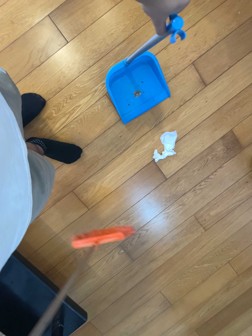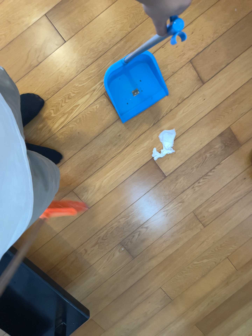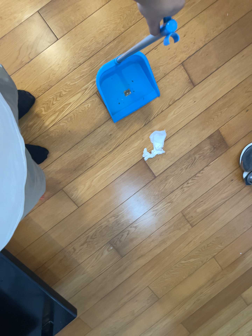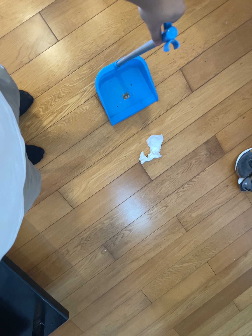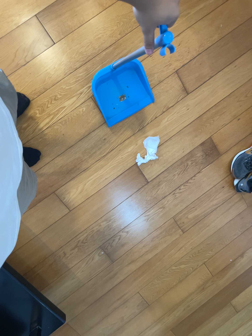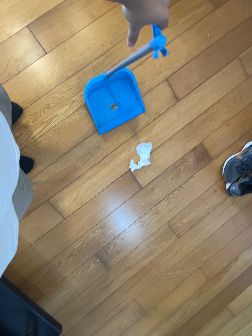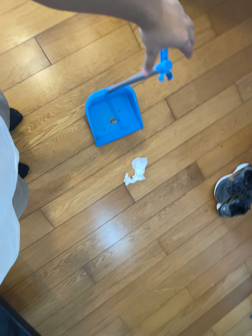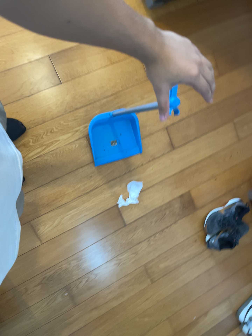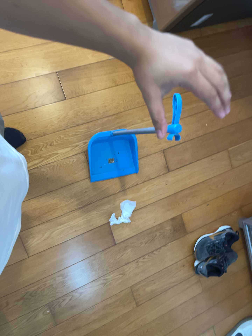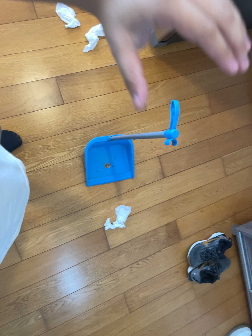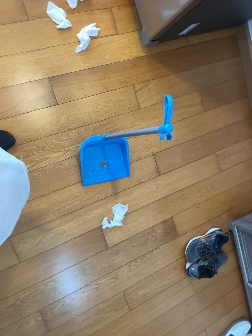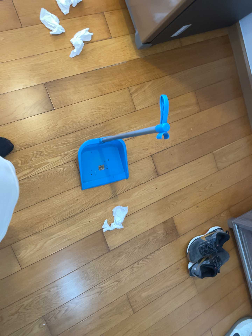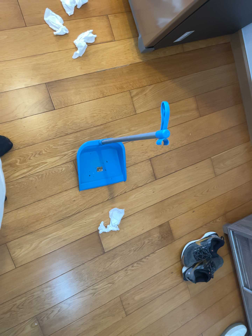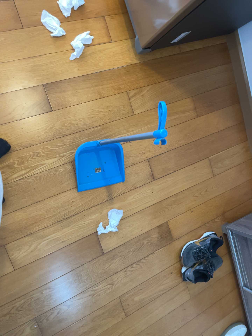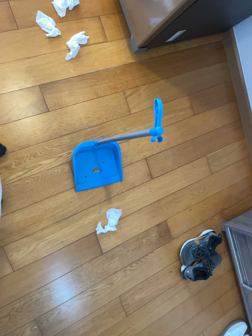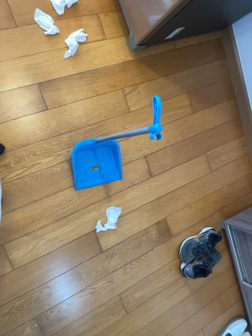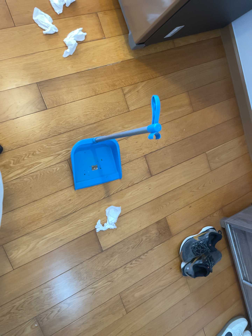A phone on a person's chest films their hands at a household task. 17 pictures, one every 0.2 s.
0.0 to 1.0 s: The camera shifts only a little, or ends up much as it began.
1.0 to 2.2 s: The camera travels backward and to its left, about 10 cm, so what stands in front gets smaller. Its aim tips toward the top of its view by about 15 degrees, and the scene shifts downward. It rolls about its line of sight by about 10 degrees, and the scene rotates clockwise.
2.2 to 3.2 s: The camera shifts only a little, or ends up much as it began.
The film runs backward here.
